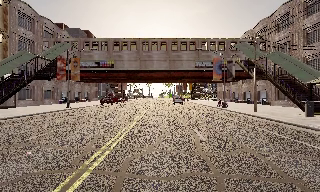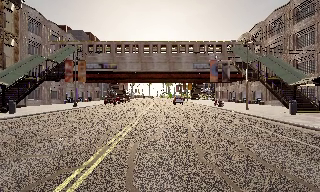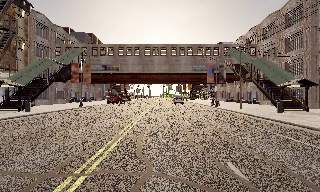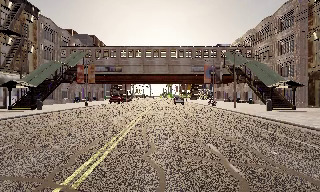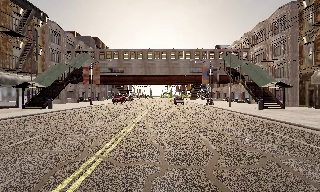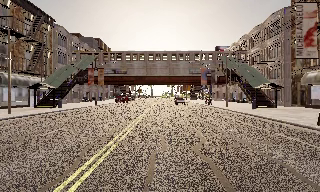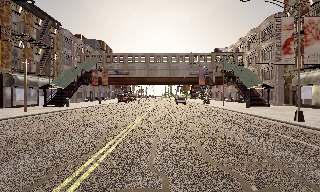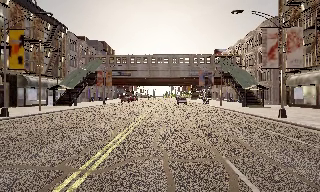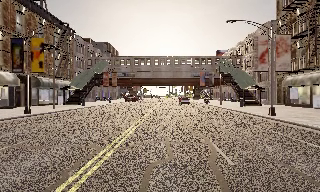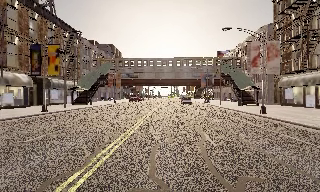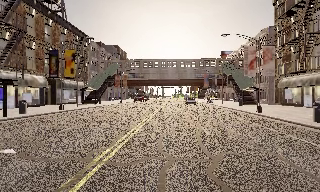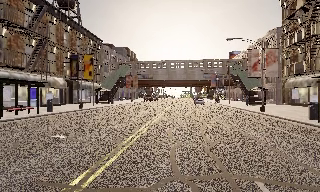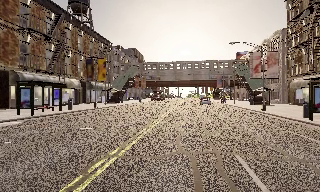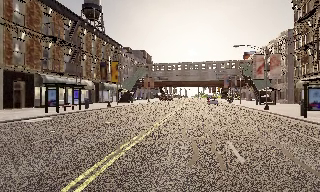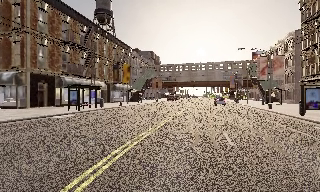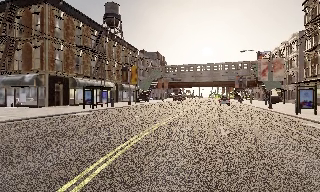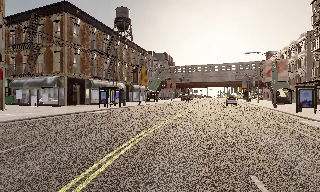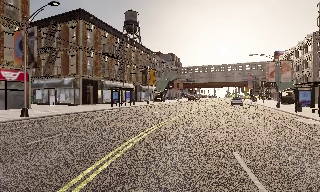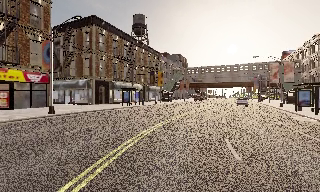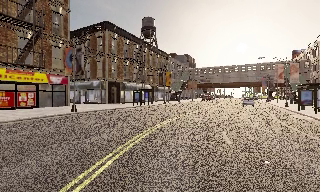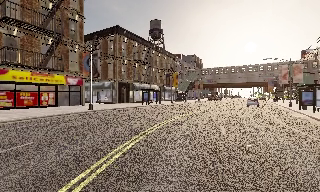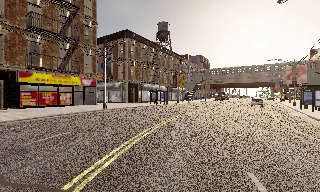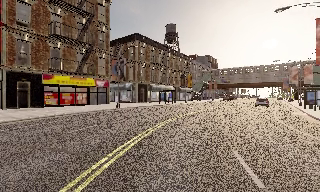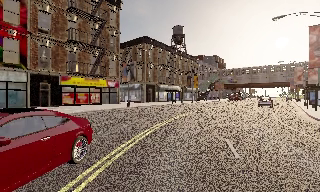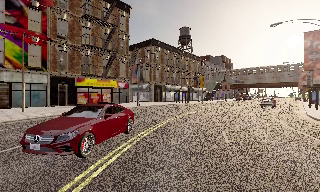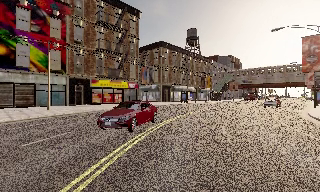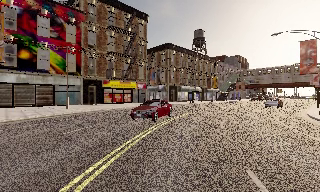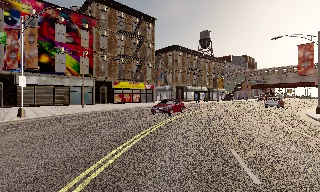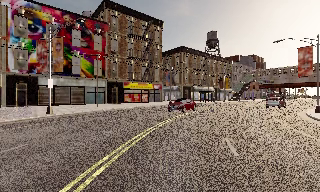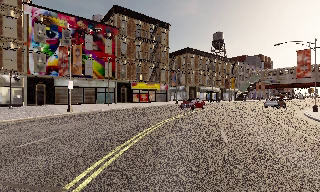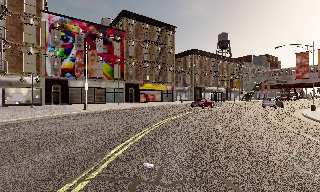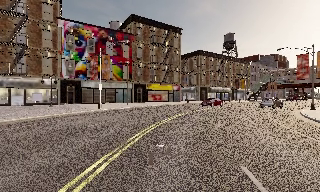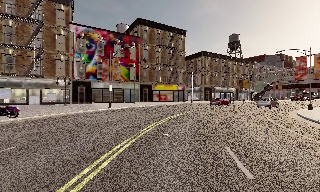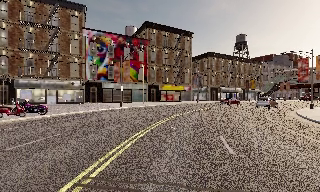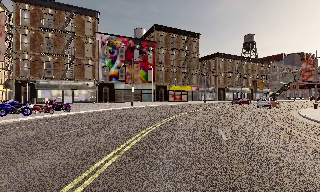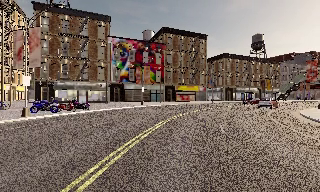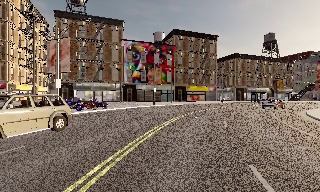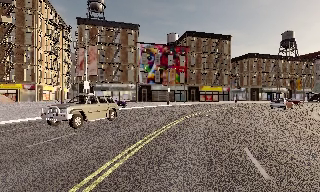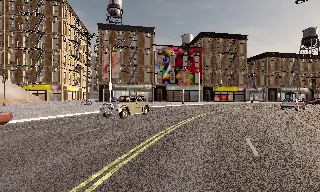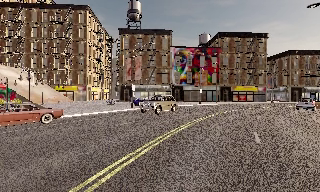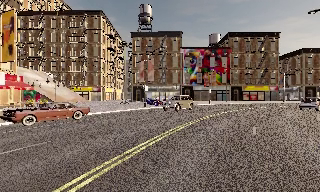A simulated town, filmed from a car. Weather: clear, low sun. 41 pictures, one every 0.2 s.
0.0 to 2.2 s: The camera travels backward, about 17 m, so what stands in front gets smaller.
2.2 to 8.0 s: The scene slides to the right, as the camera pans about 85 degrees to its left. It travels backward, about 45 m.
The film runs backward here.
